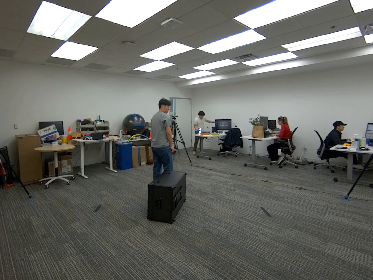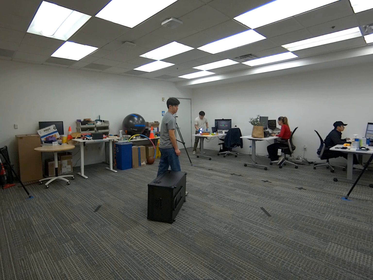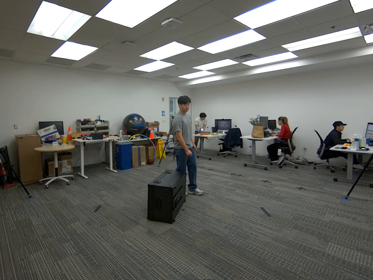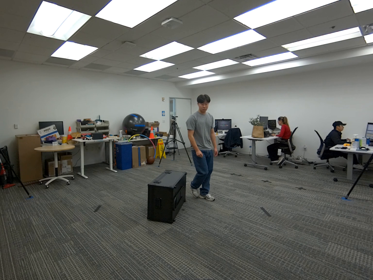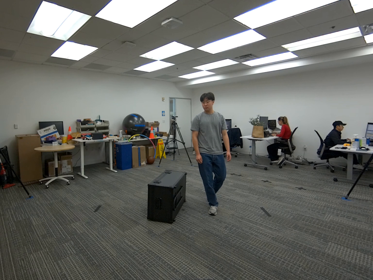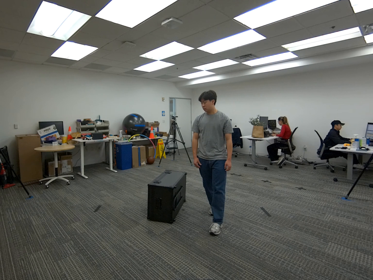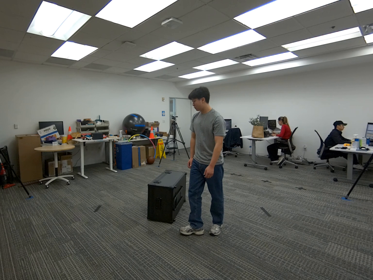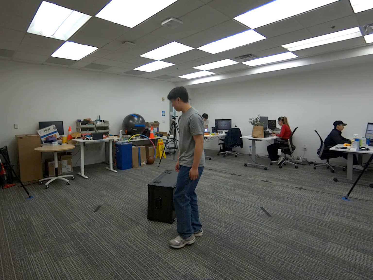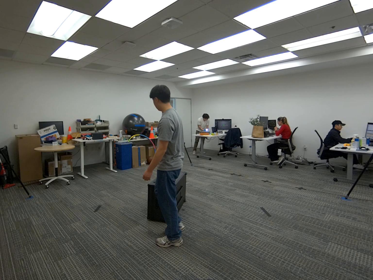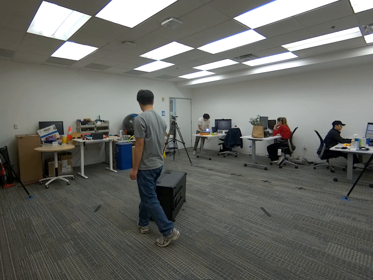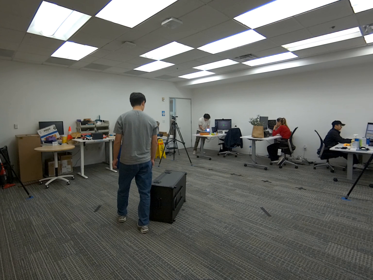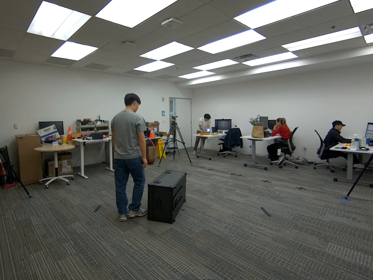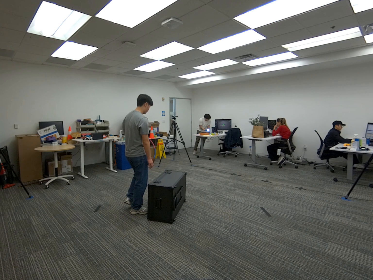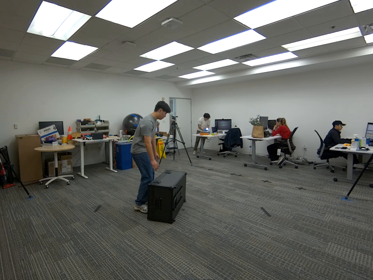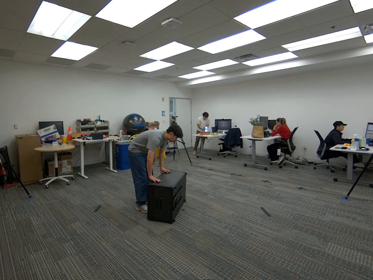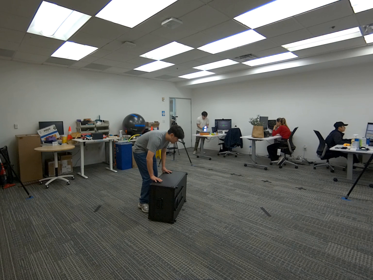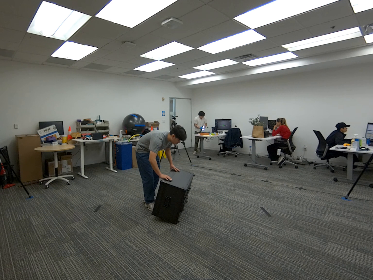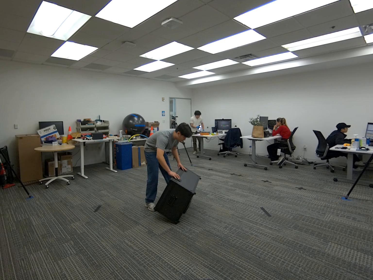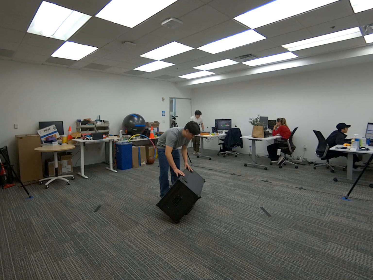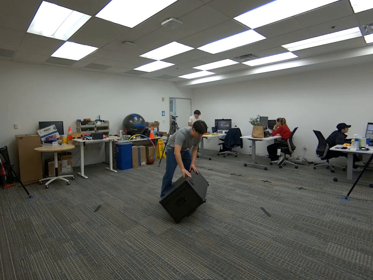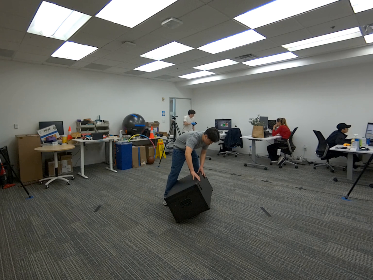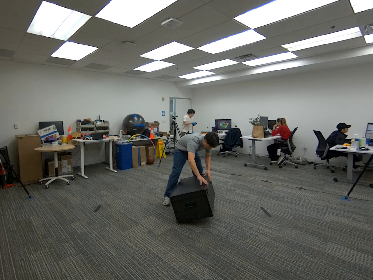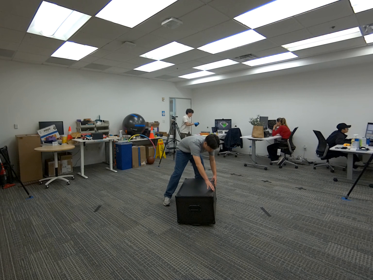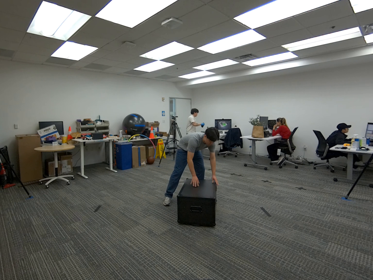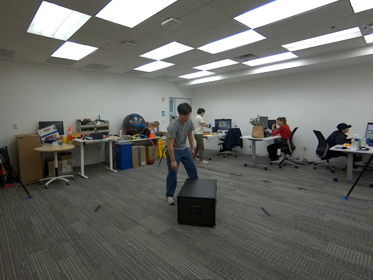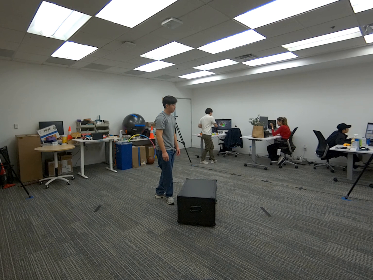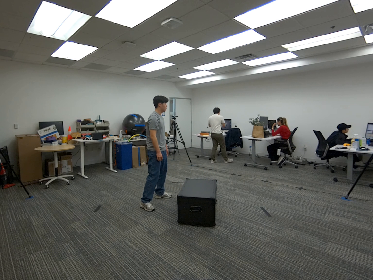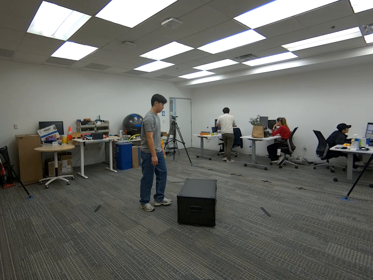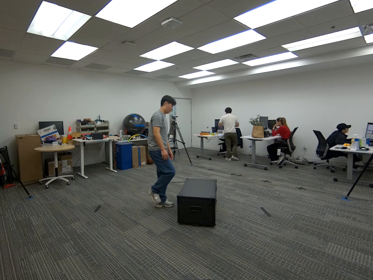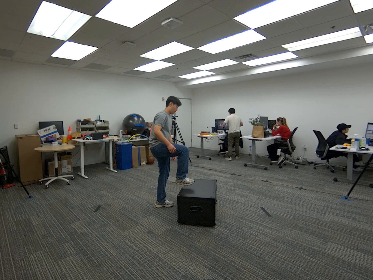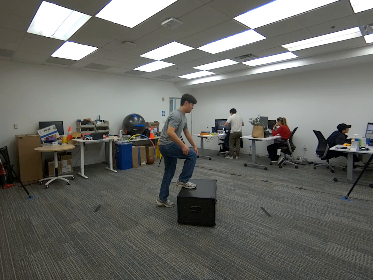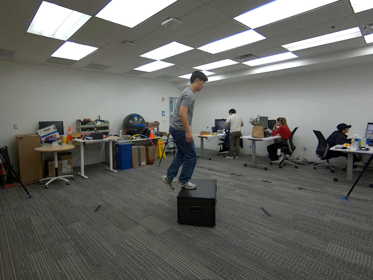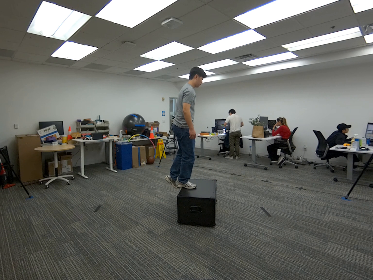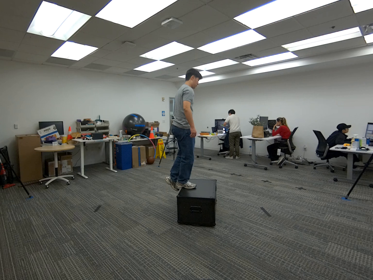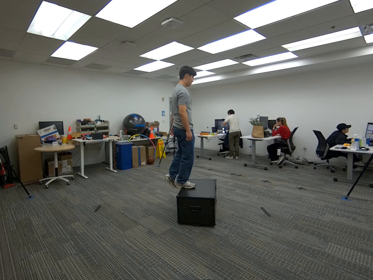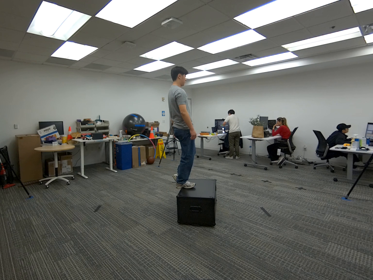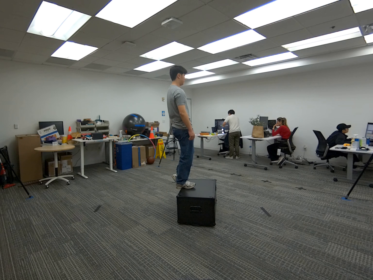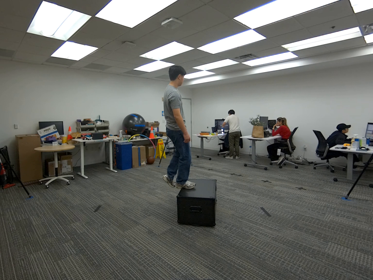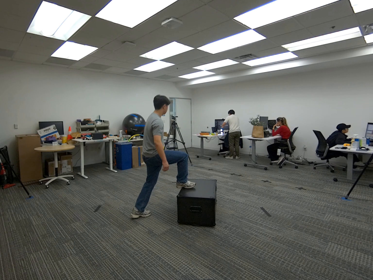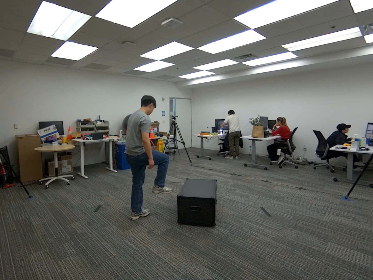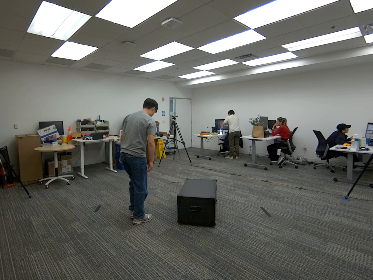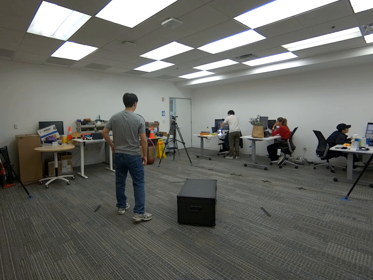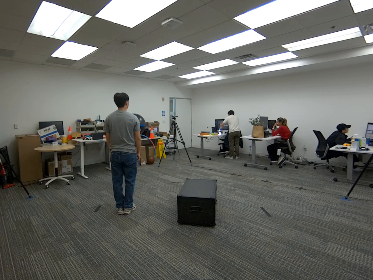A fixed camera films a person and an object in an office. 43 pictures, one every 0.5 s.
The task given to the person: Walk over to the G1 Box and place the box on its side and proceed to step onto the box using only one foot. Step down when done.
